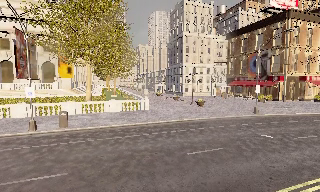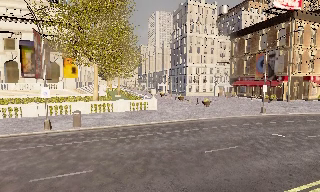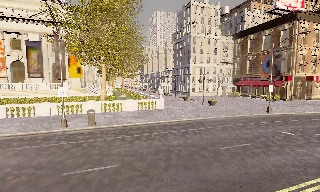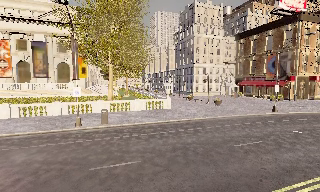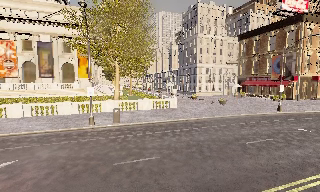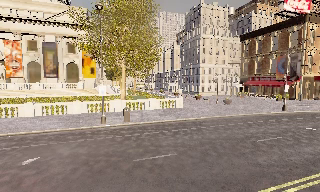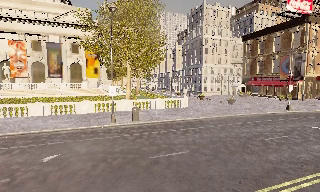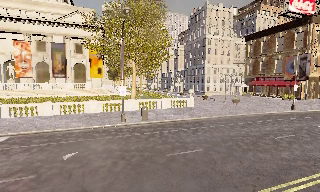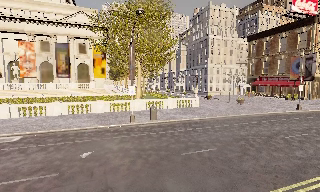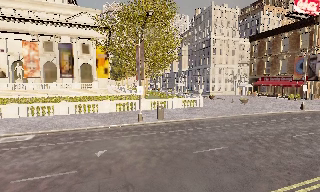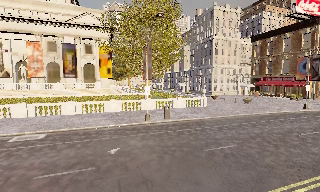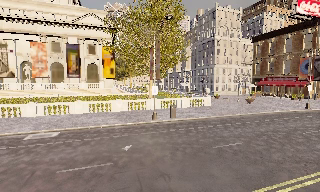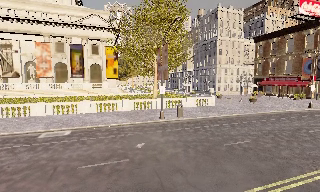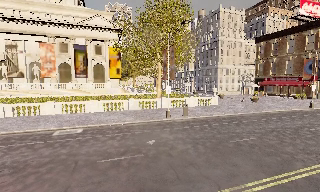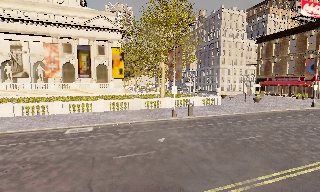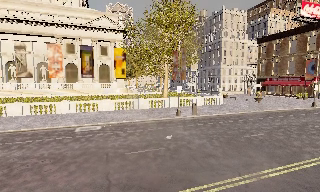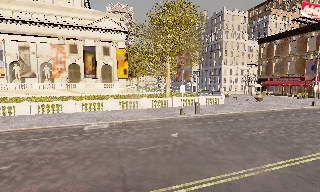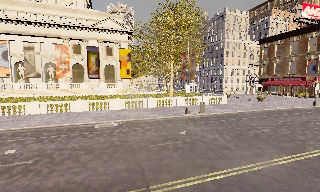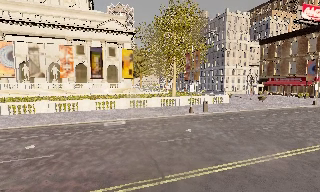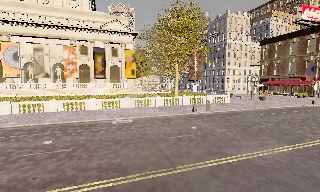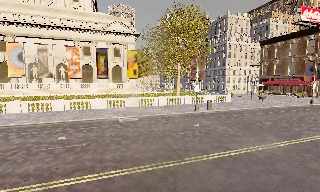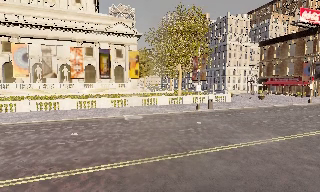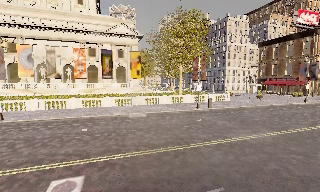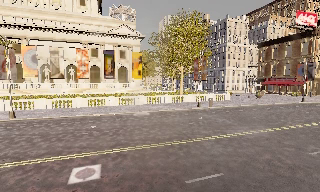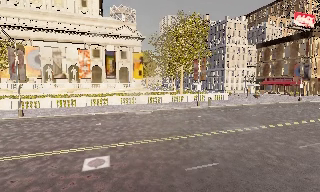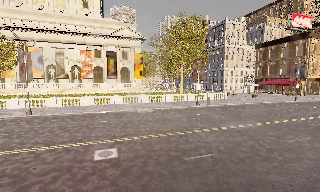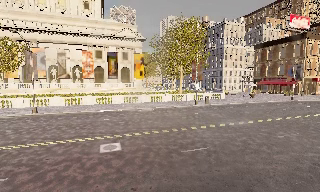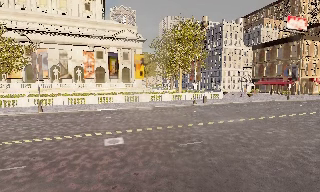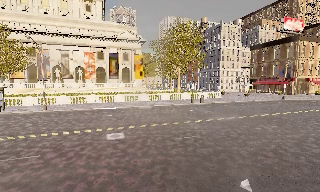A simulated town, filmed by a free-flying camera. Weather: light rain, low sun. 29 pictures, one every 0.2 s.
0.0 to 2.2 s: The camera travels to its left, about 9 m, so close, fixed things drift to the right.
2.2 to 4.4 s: The camera travels backward and to its left, about 8 m, so what stands in front gets smaller.
4.4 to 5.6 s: The camera travels backward, about 5 m, so what stands in front gets smaller.
The film runs backward here.
